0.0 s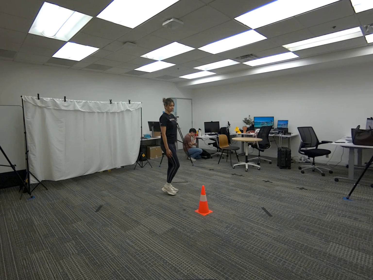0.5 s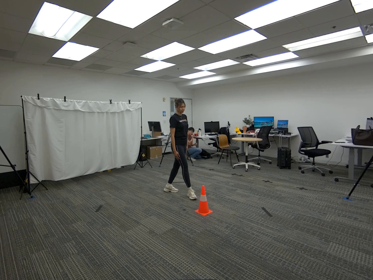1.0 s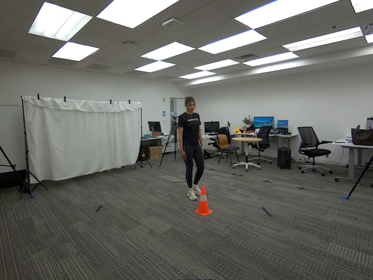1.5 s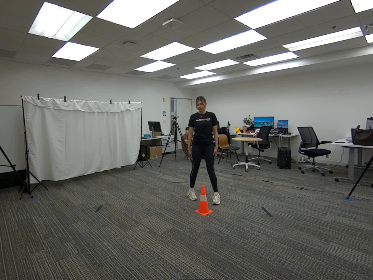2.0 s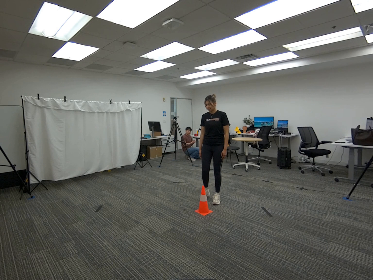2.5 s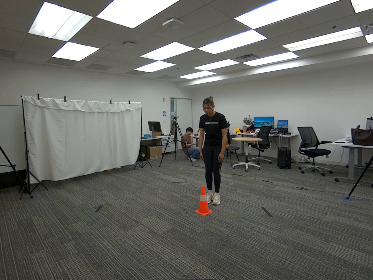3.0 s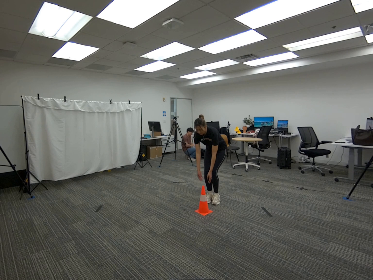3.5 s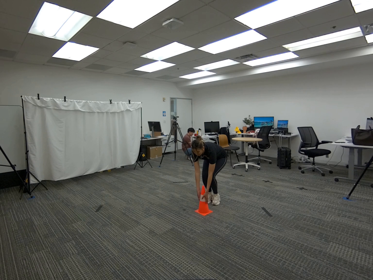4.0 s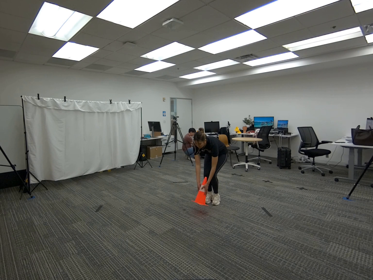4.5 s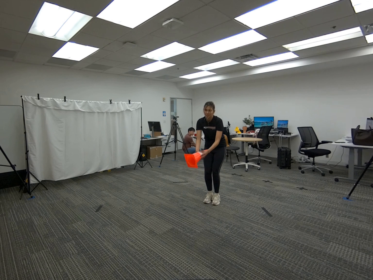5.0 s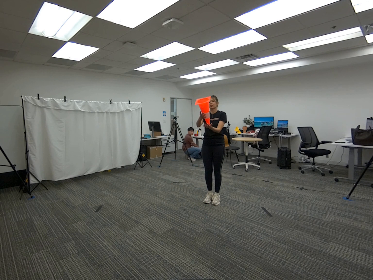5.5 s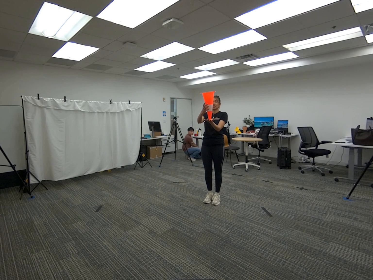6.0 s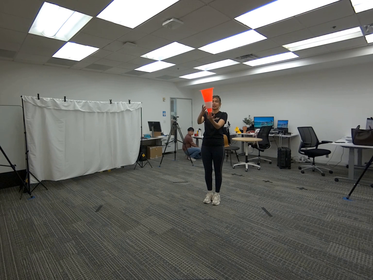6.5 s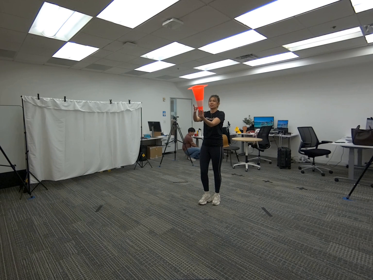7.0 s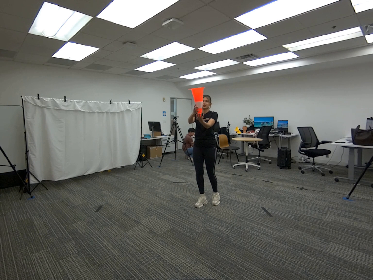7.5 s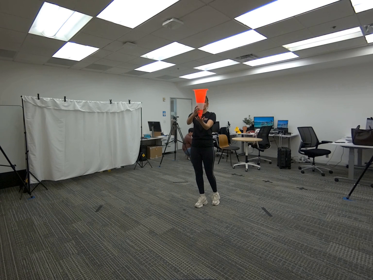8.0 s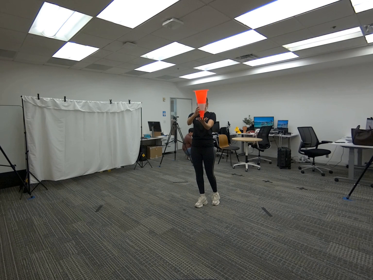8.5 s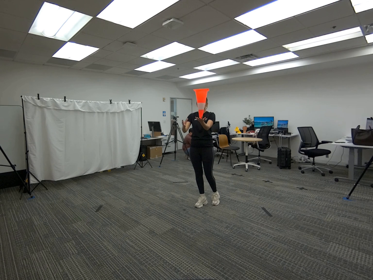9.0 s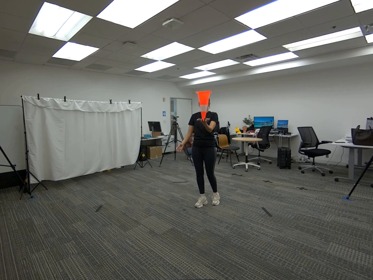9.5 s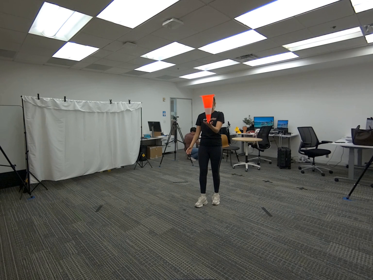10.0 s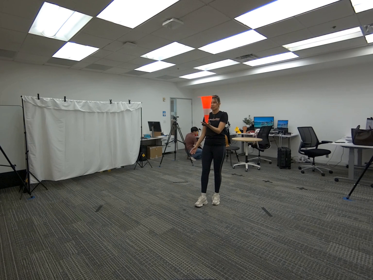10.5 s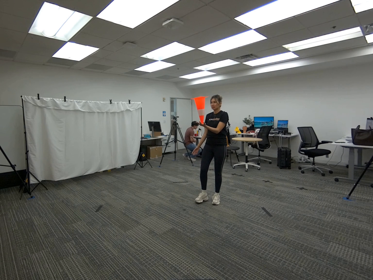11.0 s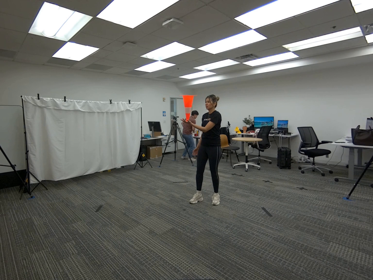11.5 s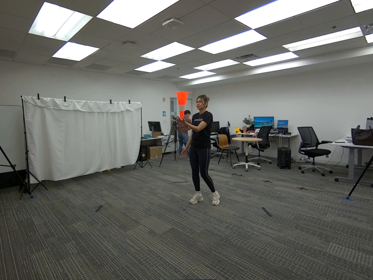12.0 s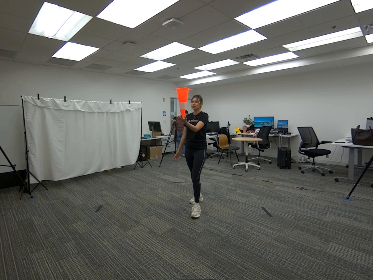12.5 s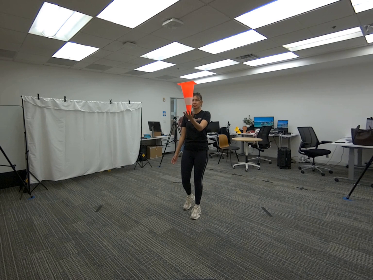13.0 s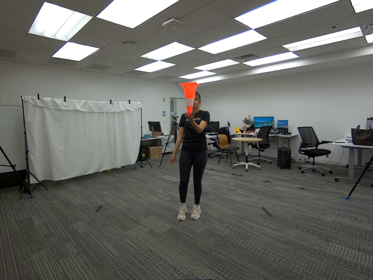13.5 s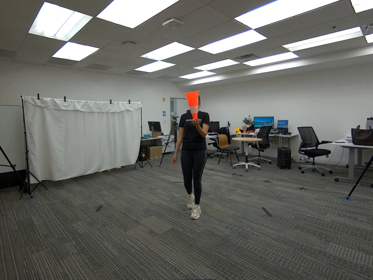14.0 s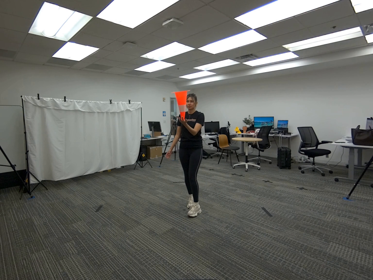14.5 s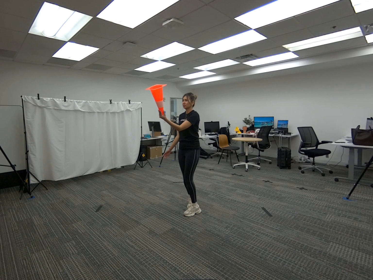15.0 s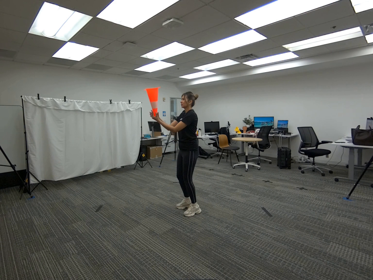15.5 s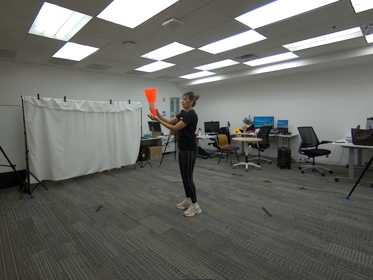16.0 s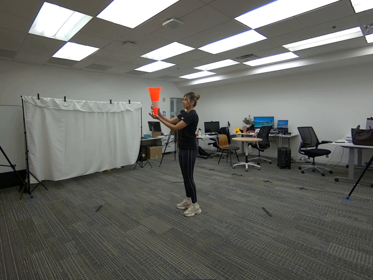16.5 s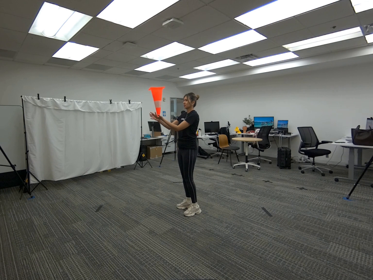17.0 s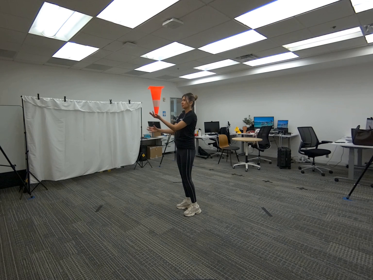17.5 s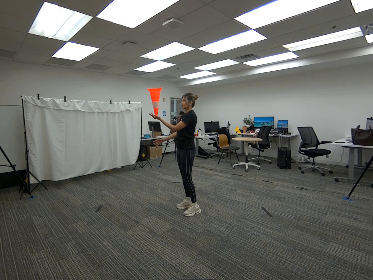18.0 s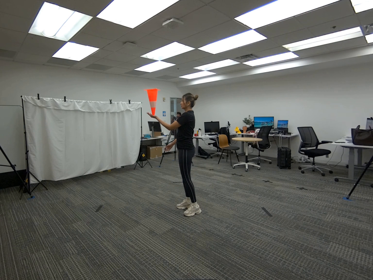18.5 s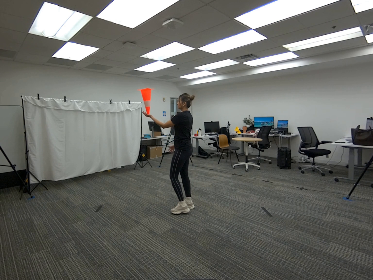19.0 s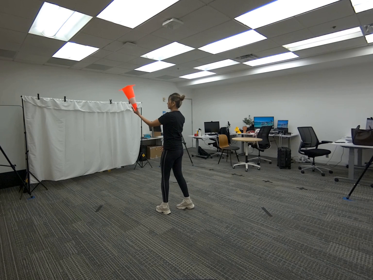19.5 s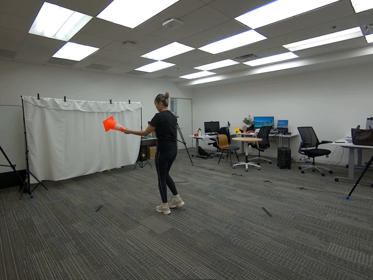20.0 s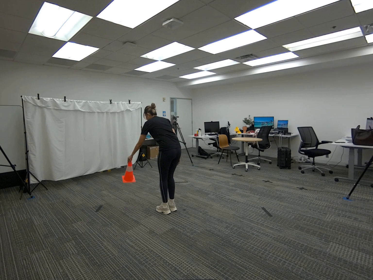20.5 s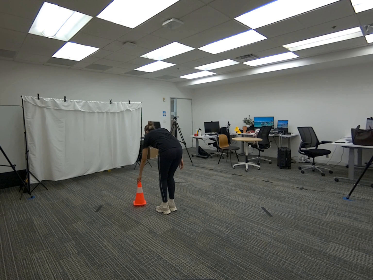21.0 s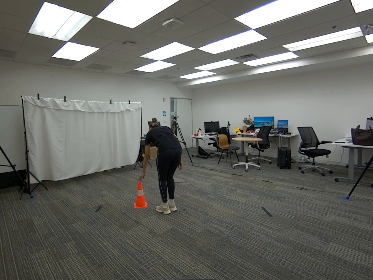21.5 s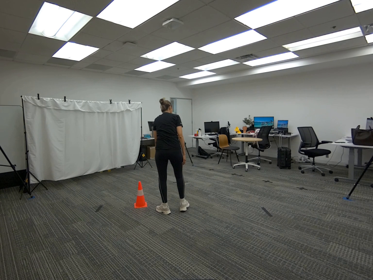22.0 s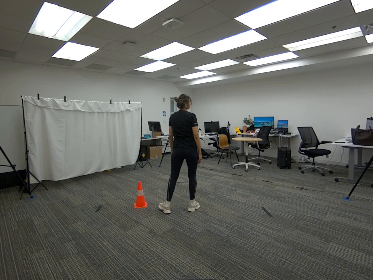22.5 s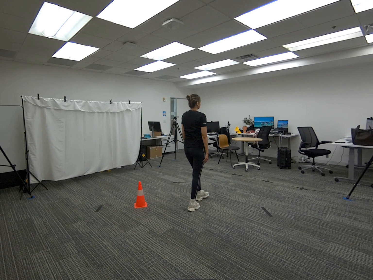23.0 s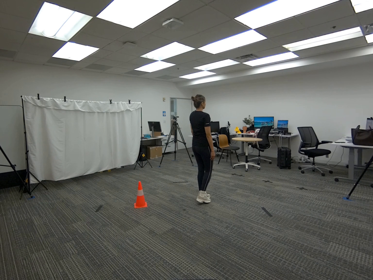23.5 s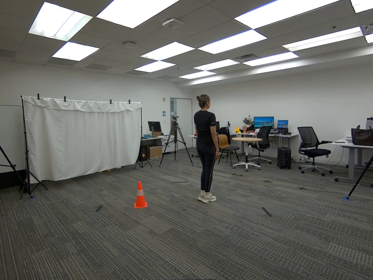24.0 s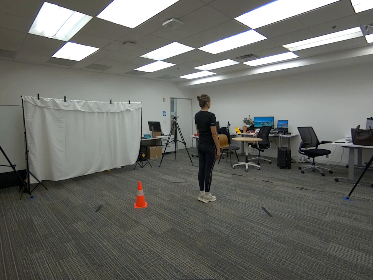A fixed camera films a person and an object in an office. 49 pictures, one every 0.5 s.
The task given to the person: Walk to the traffic cone on the ground, pick up the cone with both hands and balance the pointy tip of the cone with your left hand. Place cone back on the ground when finish.
